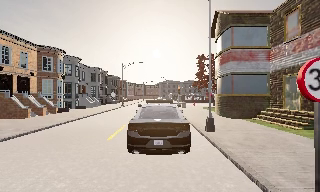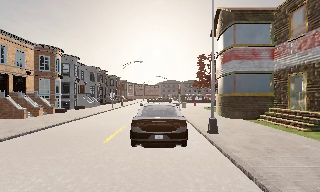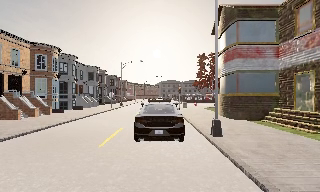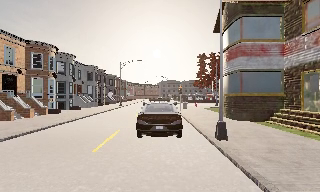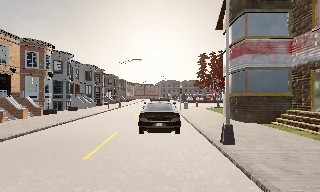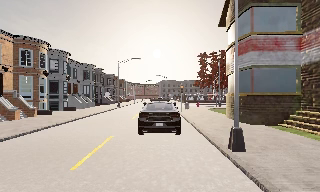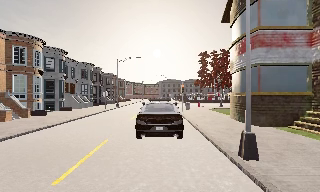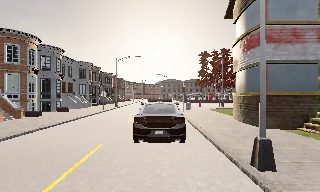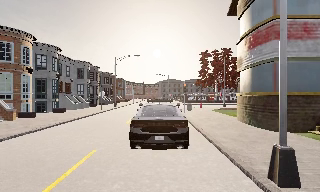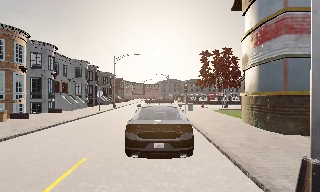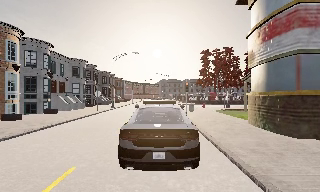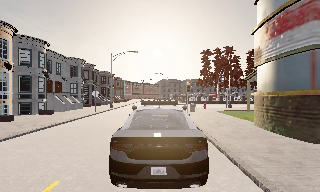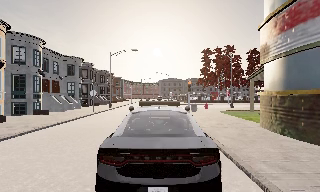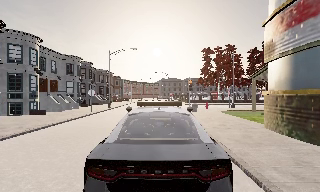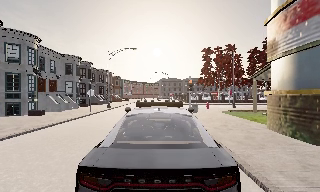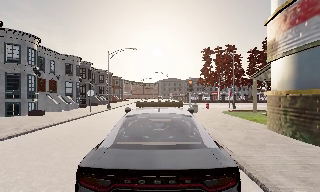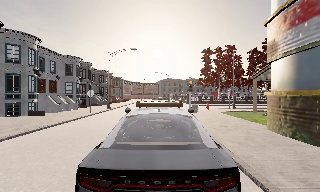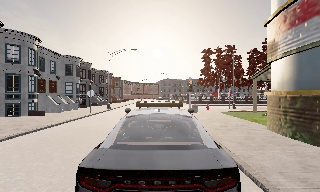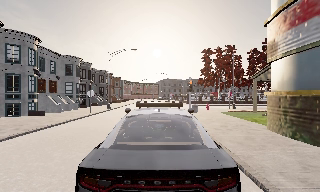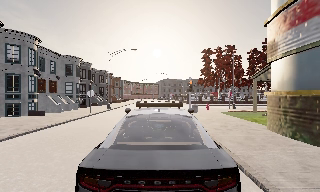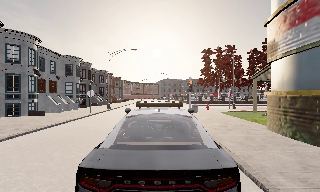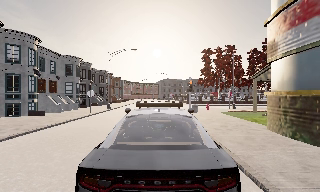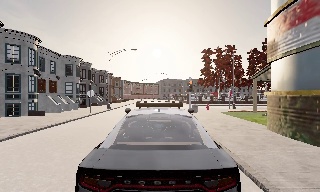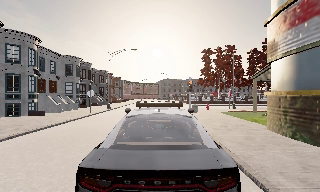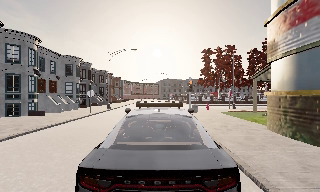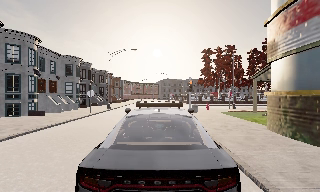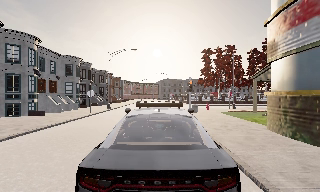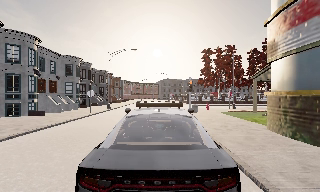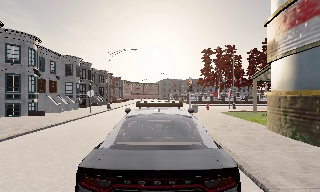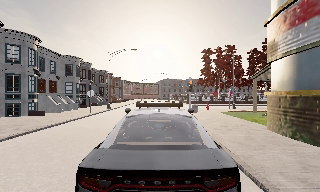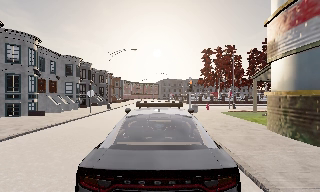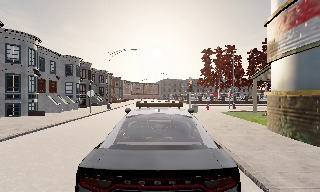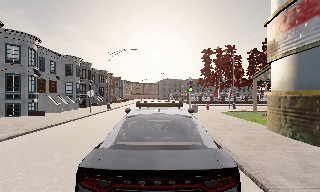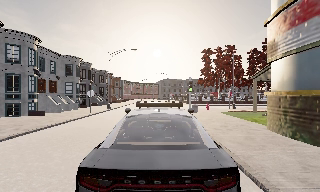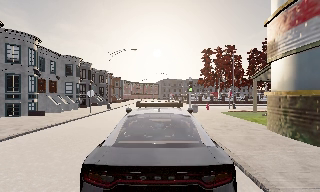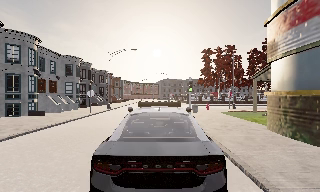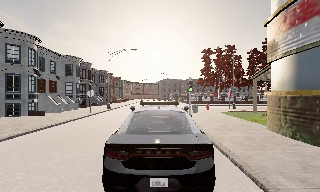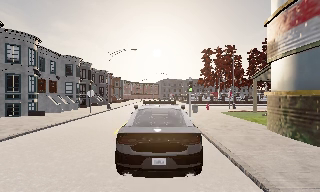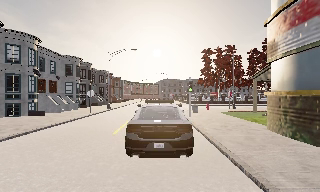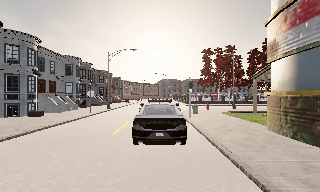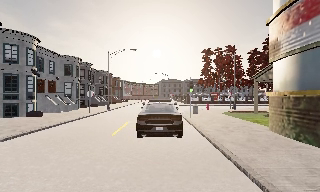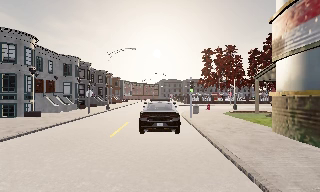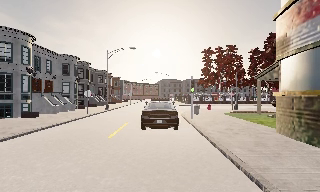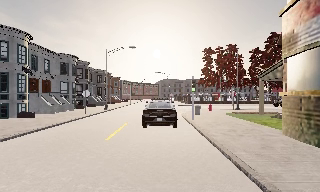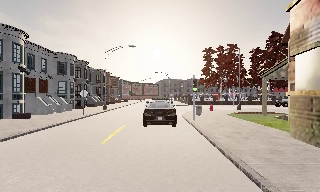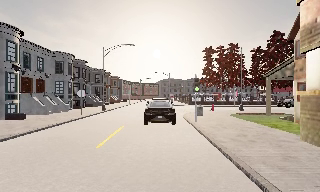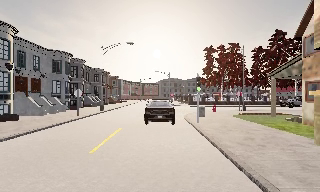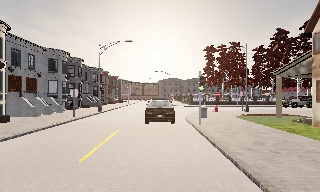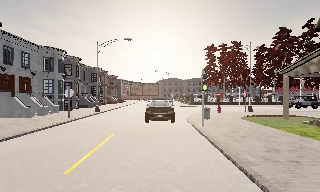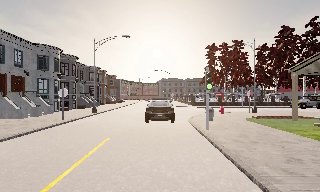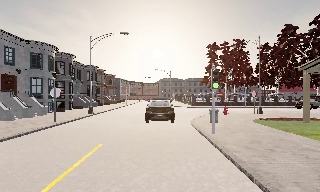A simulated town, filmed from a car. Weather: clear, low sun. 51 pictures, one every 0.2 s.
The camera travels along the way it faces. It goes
forward.
0.0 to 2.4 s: The camera travels forward, about 7 m, so what stands in front looms larger.
2.4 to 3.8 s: The camera travels forward, about 0.5 m, so what stands in front looms larger. It loses speed.
3.8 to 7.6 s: The camera keeps its place and its aim.
7.6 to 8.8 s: The camera travels forward, about 1.5 m, so what stands in front looms larger. It gains speed.
8.8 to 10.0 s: The camera travels forward, about 4 m, so what stands in front looms larger.
The film runs forward here.
